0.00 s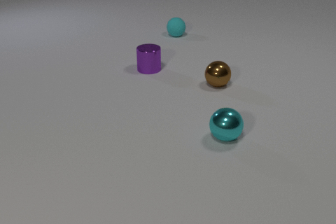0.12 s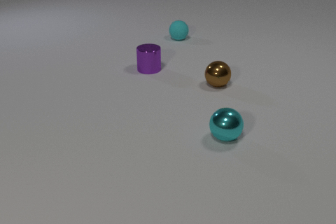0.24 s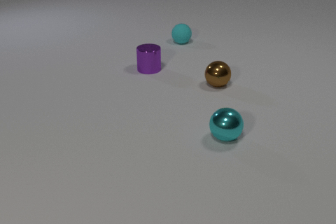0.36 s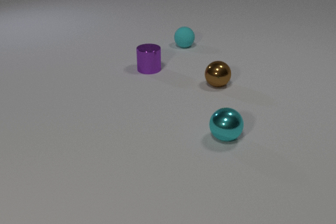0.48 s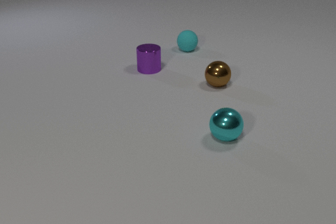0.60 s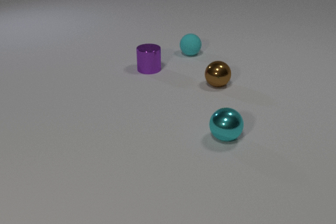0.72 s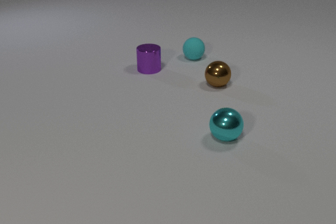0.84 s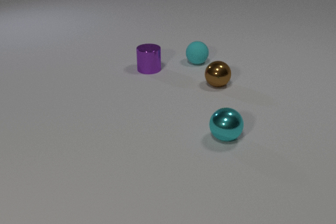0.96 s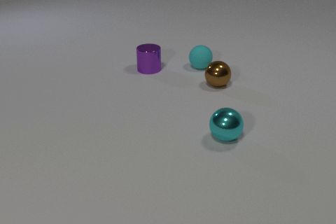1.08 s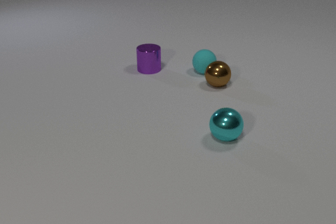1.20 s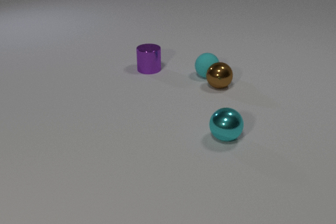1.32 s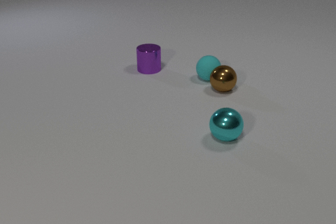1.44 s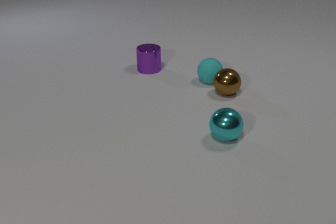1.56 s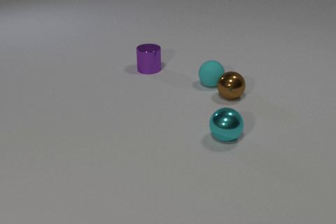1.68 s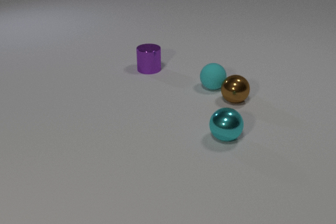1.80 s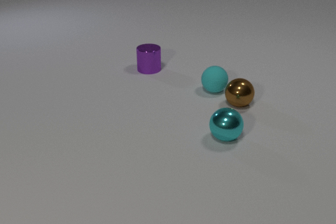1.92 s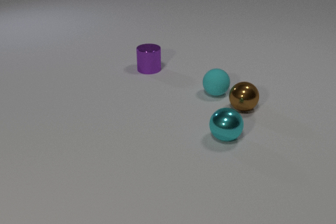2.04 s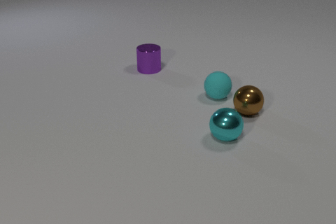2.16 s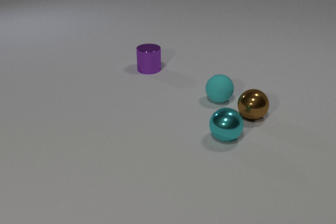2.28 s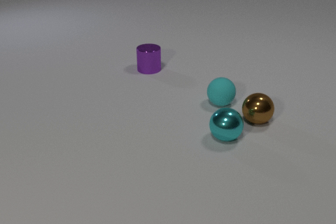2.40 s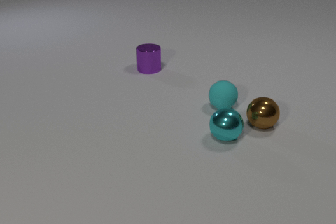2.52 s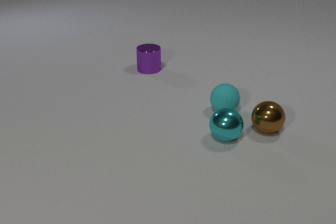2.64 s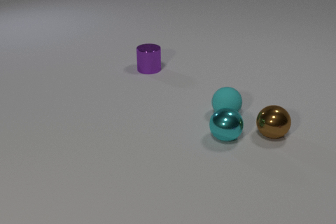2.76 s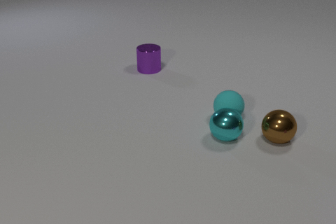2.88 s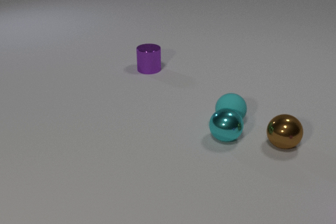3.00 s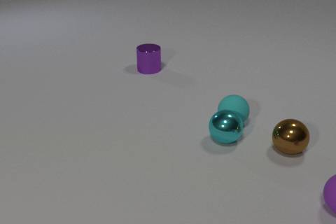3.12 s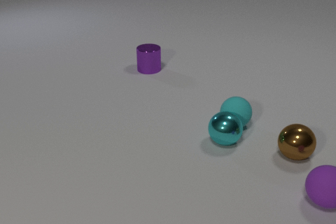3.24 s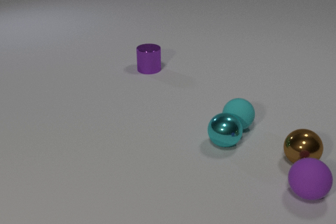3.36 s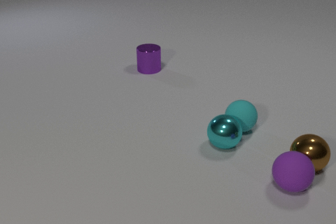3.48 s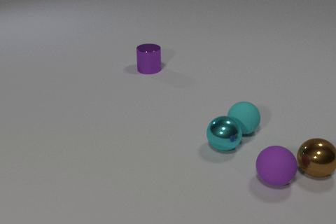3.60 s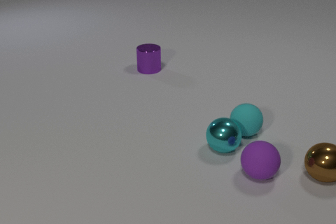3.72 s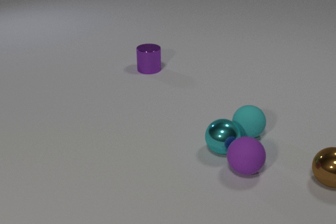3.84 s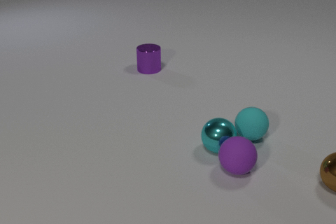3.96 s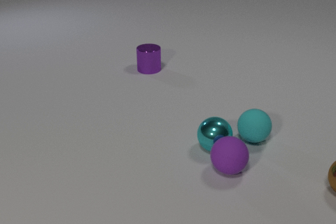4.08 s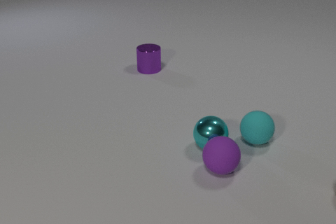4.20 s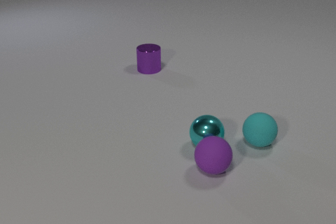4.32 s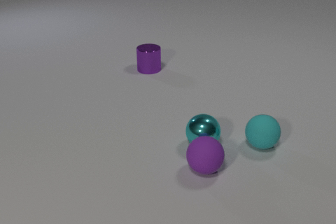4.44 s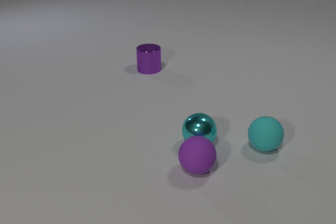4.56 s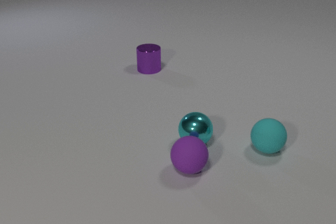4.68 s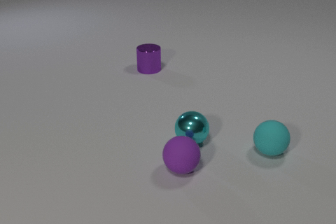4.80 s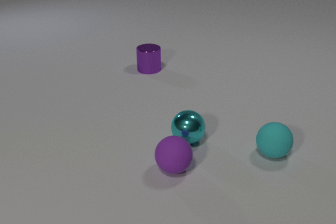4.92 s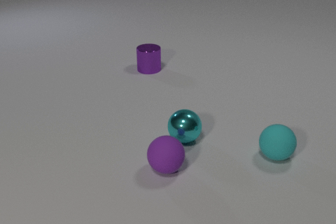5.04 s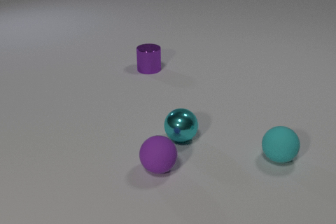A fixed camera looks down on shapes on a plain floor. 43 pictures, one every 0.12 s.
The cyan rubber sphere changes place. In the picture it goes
toward the camera.
0.00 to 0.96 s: The cyan rubber sphere rolls toward the camera.
0.96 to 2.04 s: The cyan rubber sphere rolls toward the camera. The brown metal sphere rolls toward the camera and to the right. The cyan rubber sphere and the brown metal sphere collide.
2.04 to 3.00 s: The cyan rubber sphere rolls toward the camera. The brown metal sphere rolls toward the camera and to the right. The purple rubber sphere comes in at the right edge, rolls to the left. The cyan rubber sphere and the cyan metal sphere collide.
3.00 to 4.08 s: The cyan rubber sphere rolls toward the camera and to the right. The brown metal sphere rolls to the right and toward the camera, leaves at the right edge. The cyan metal sphere rolls toward the camera and to the left. The purple rubber sphere rolls to the left. The brown metal sphere and the purple rubber sphere collide. The cyan metal sphere and the purple rubber sphere collide.
4.08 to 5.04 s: The cyan rubber sphere rolls toward the camera and to the right. The cyan metal sphere rolls to the left and away from the camera. The purple rubber sphere rolls to the left.
What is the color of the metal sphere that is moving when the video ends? cyan.
What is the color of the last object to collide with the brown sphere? purple.
What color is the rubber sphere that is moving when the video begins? cyan.
